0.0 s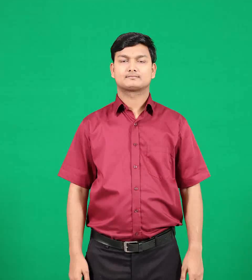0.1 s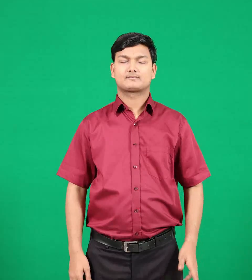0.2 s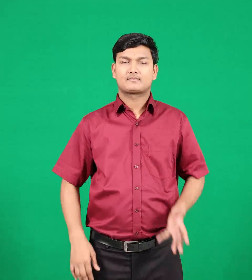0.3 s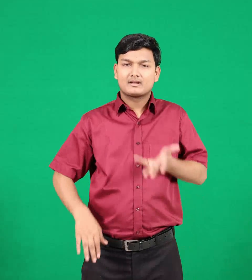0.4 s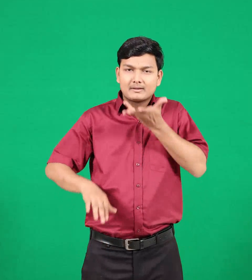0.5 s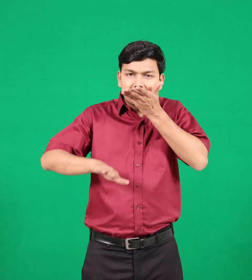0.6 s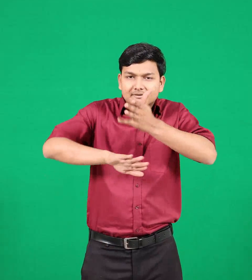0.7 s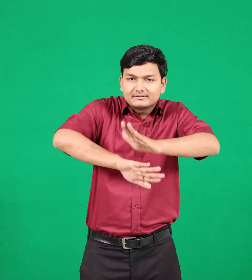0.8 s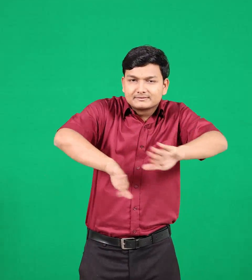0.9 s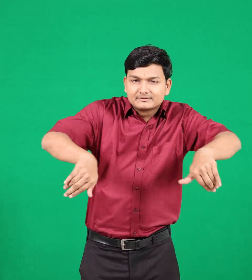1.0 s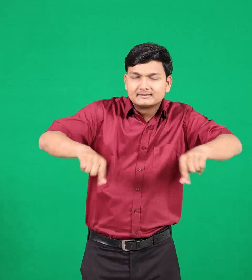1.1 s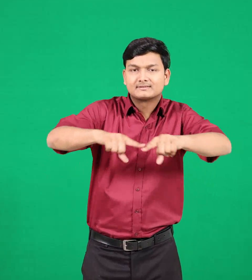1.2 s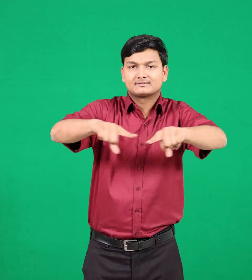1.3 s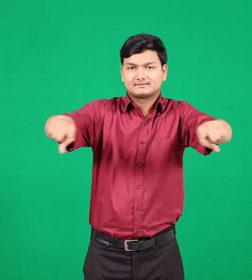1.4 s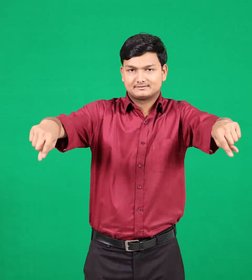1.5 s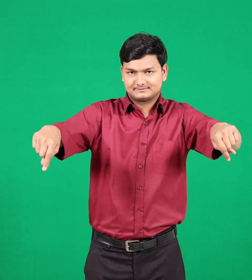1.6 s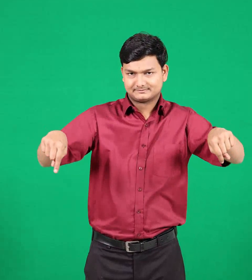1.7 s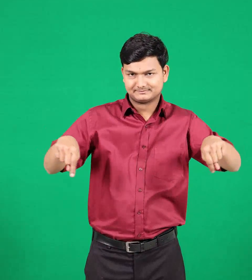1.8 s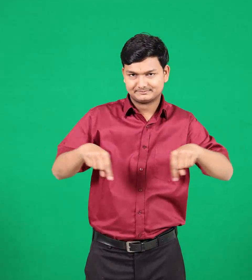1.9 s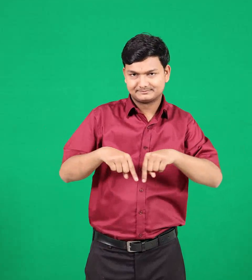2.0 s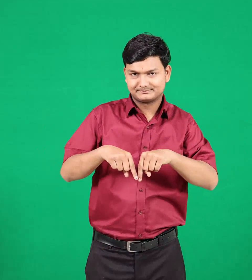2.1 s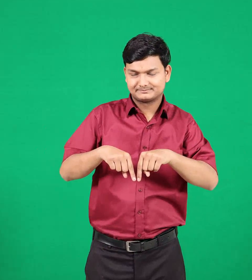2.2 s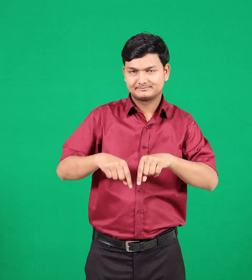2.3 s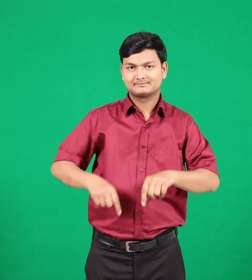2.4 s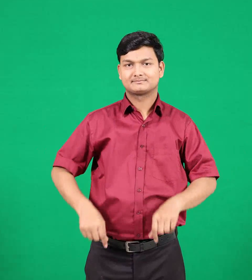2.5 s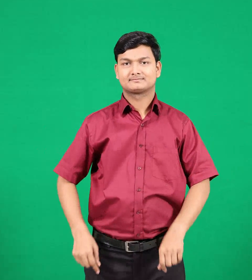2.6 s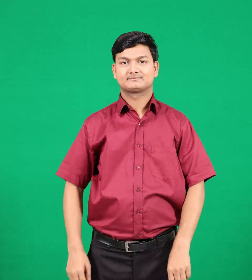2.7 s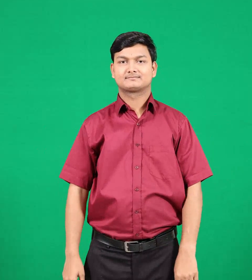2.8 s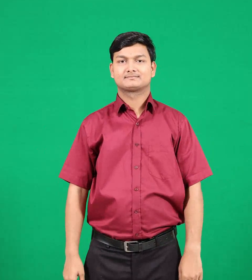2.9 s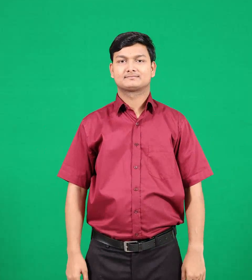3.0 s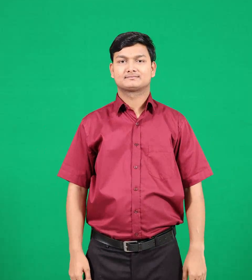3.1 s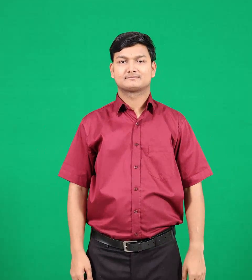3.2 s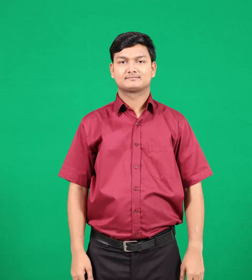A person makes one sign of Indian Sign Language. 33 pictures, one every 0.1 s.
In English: pool
